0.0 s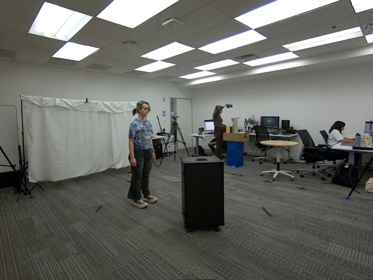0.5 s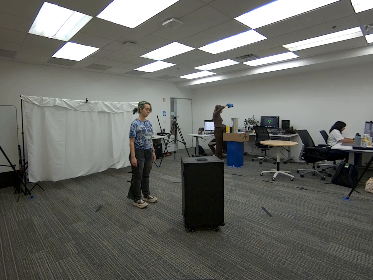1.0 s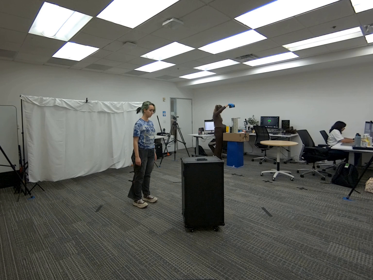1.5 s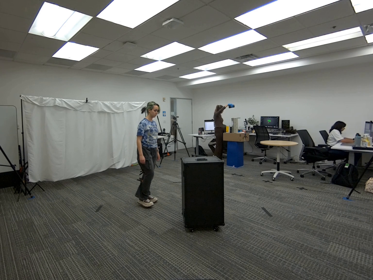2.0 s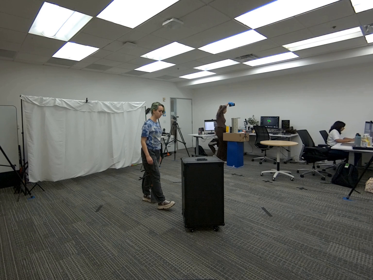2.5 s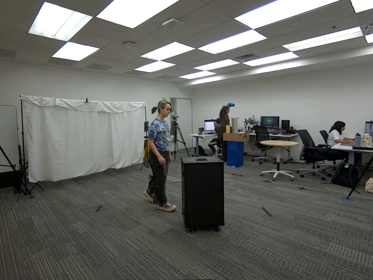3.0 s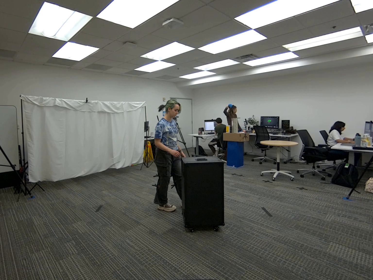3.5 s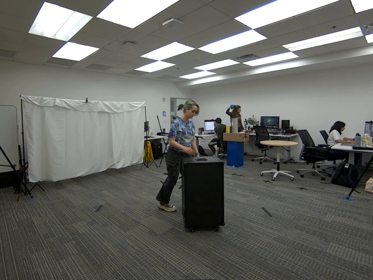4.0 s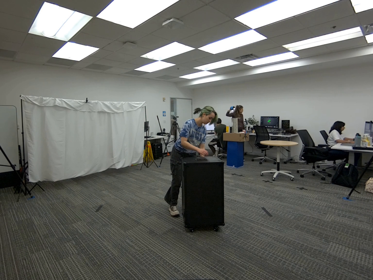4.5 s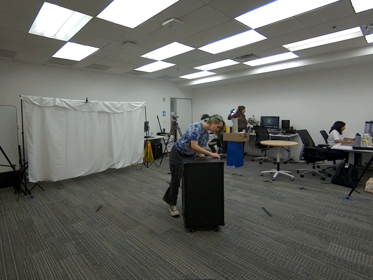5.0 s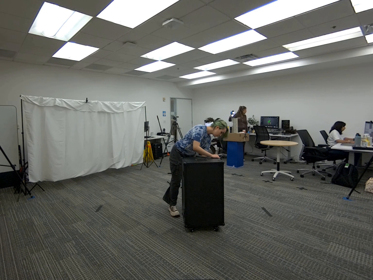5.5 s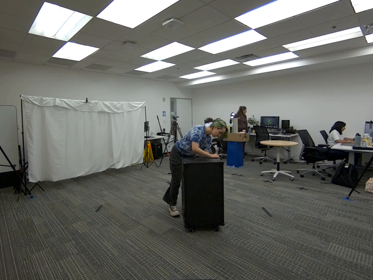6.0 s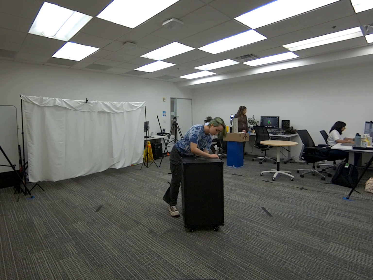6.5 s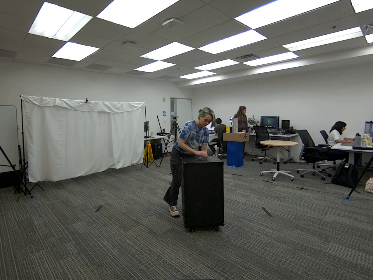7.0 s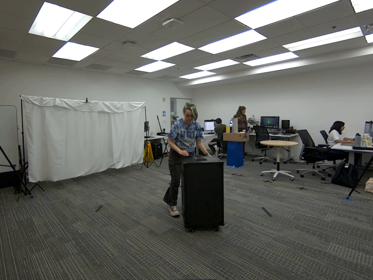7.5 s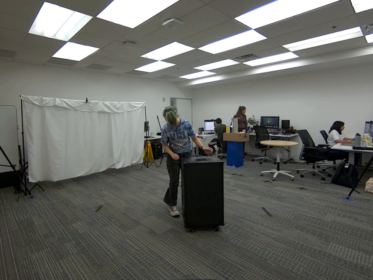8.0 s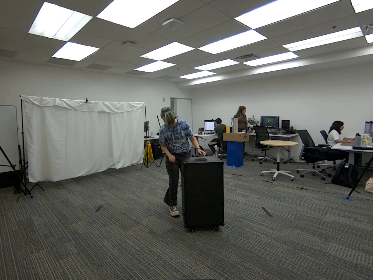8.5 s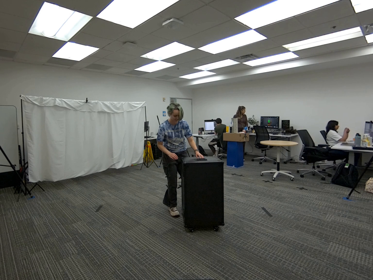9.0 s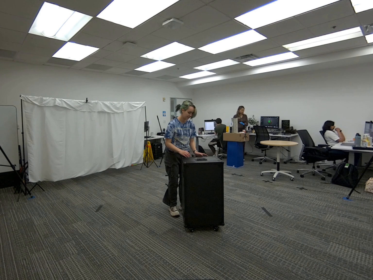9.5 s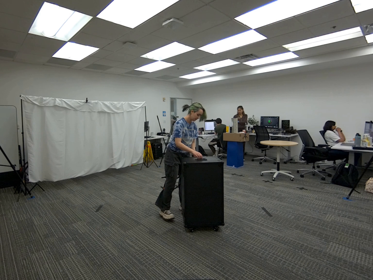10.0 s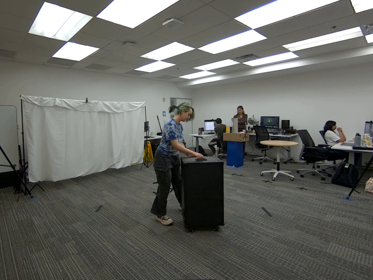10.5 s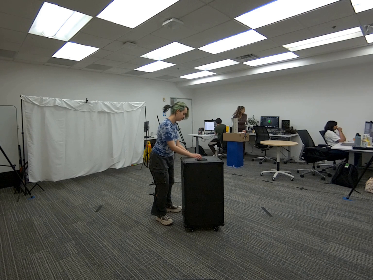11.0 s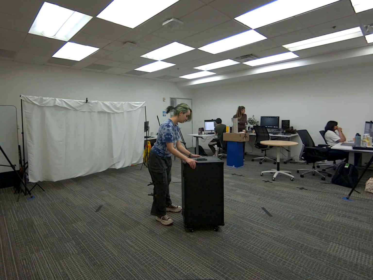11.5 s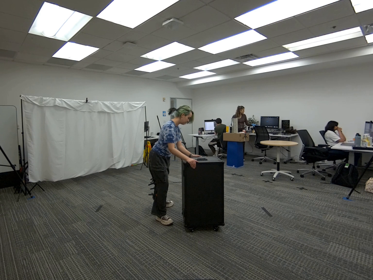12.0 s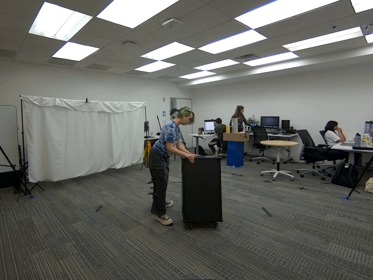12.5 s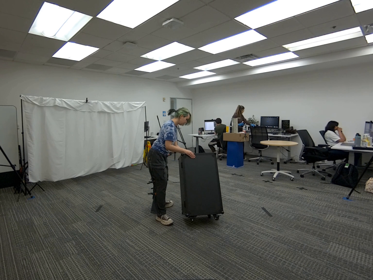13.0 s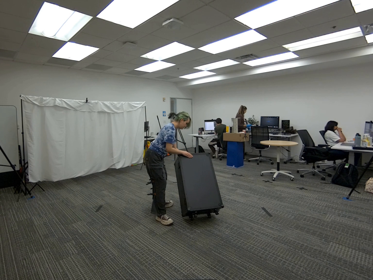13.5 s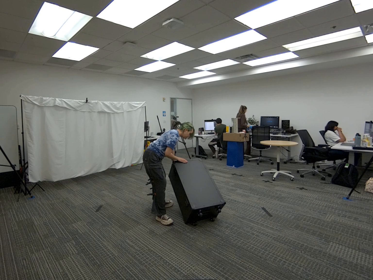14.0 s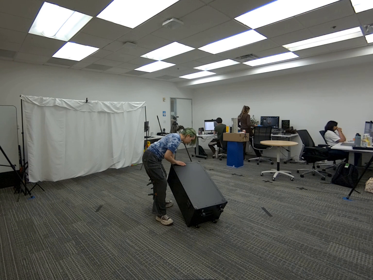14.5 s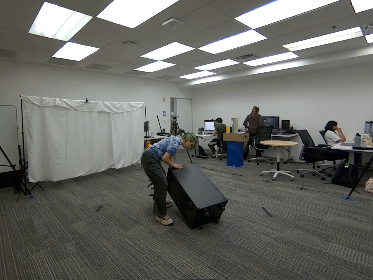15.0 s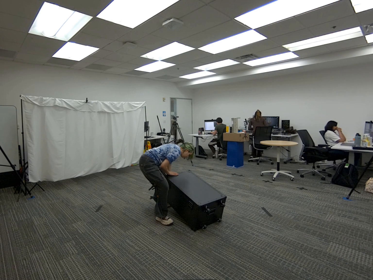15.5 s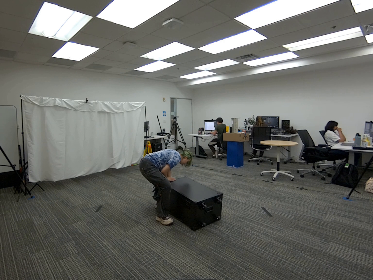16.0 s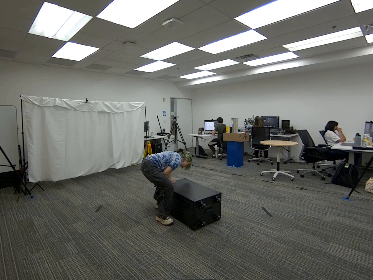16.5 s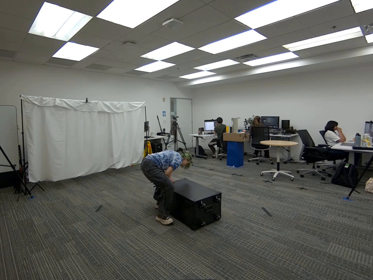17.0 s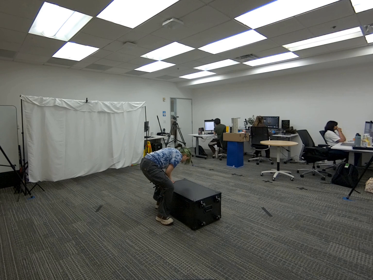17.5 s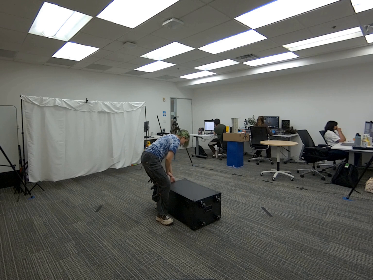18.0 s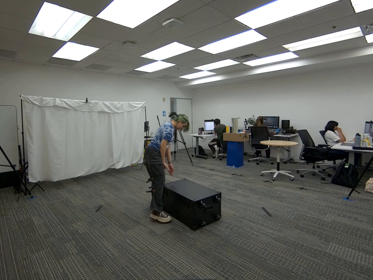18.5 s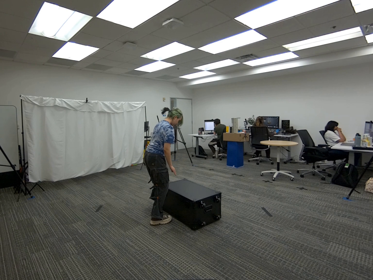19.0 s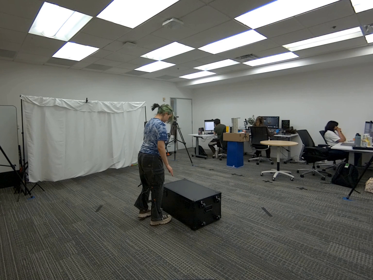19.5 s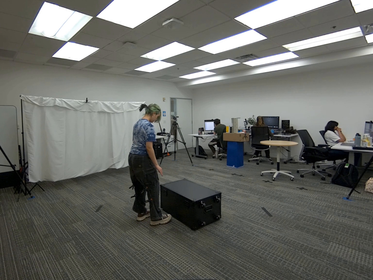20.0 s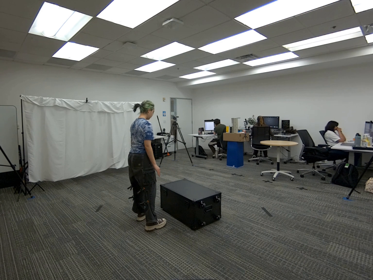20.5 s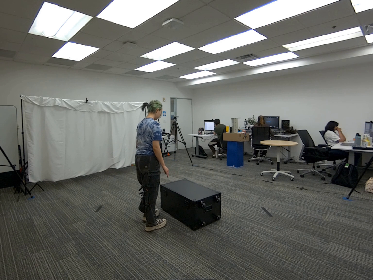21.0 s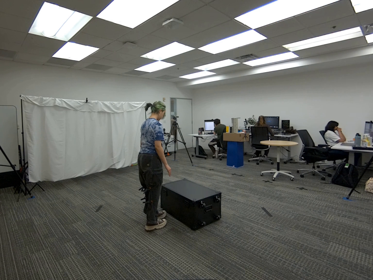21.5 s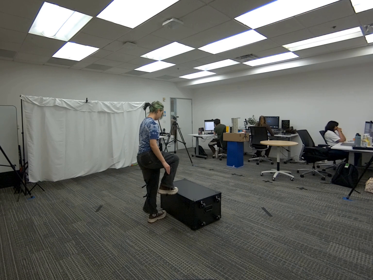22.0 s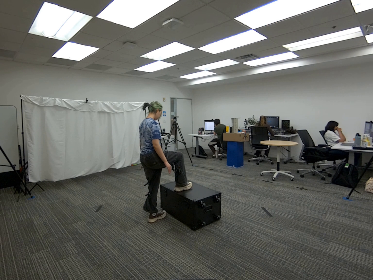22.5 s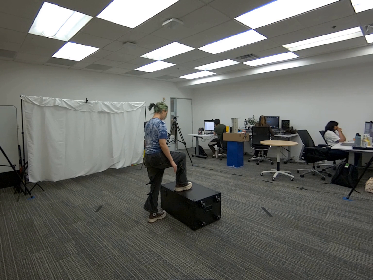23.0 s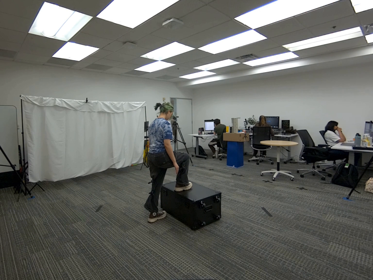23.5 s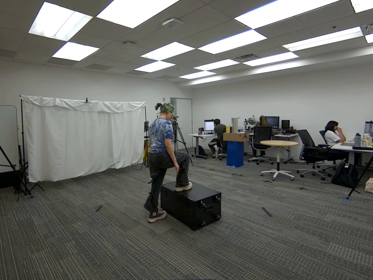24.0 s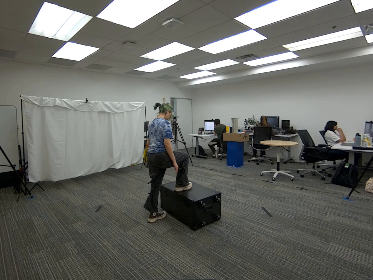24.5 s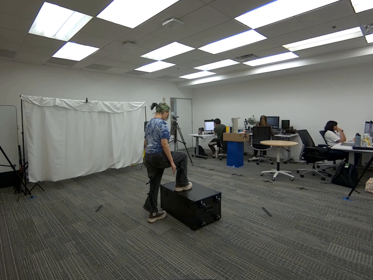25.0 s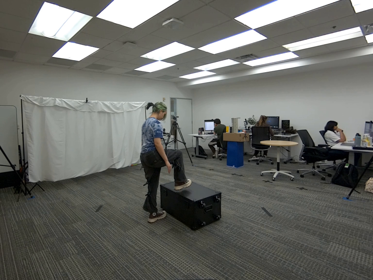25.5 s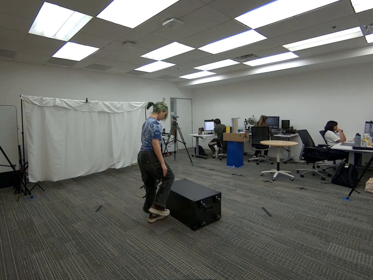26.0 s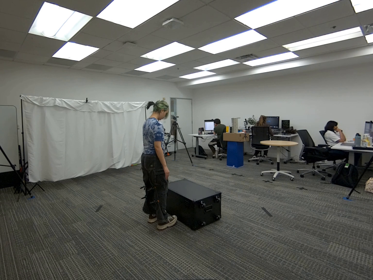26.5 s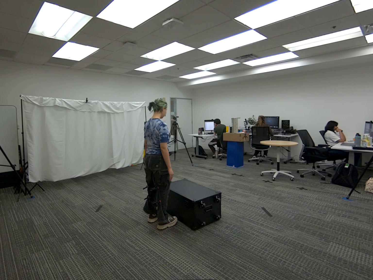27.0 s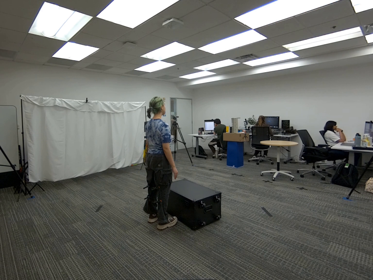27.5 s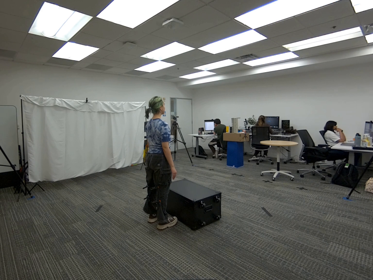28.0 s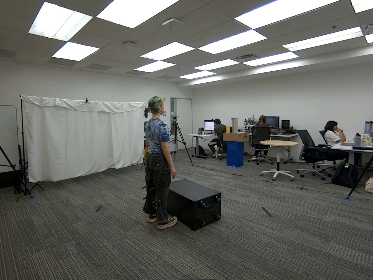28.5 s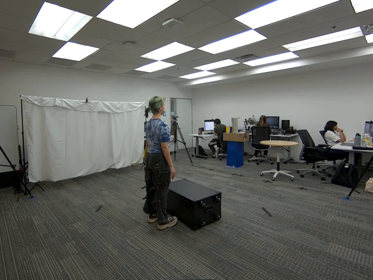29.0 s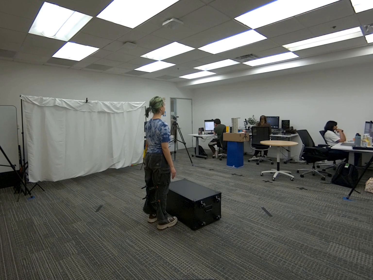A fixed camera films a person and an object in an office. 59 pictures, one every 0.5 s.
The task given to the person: Walk over to the big black box and place the box on its side and proceed to step onto the box using only one foot. Step down when done.
